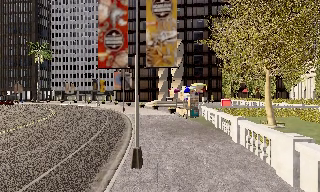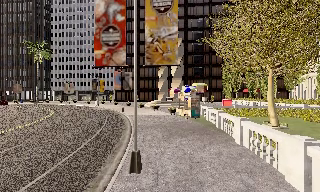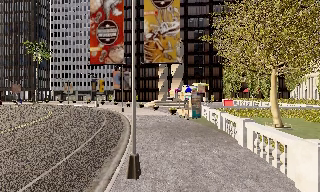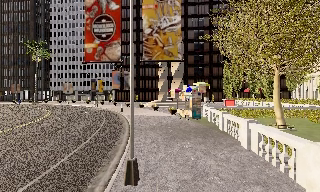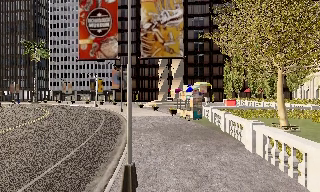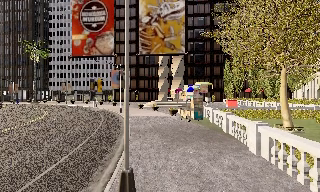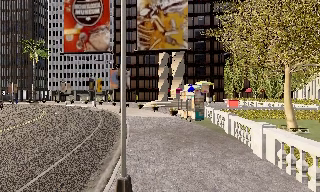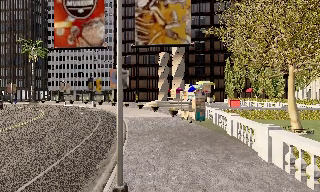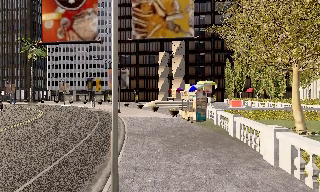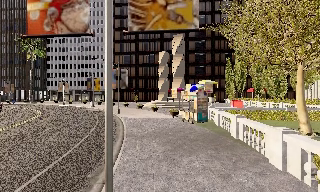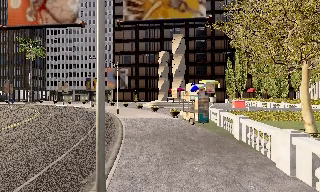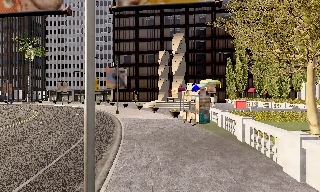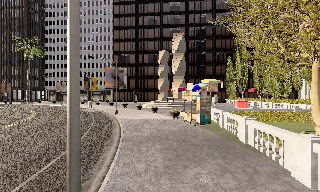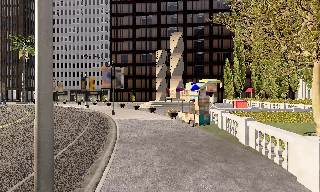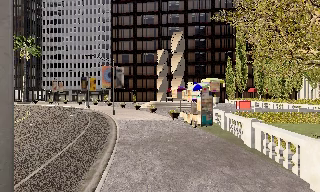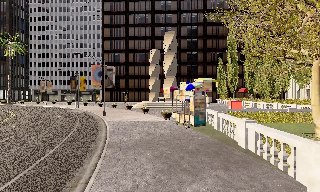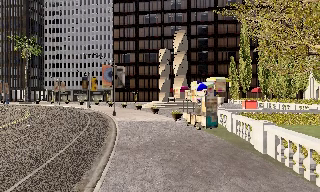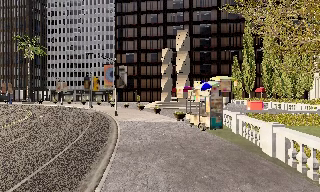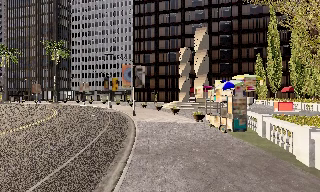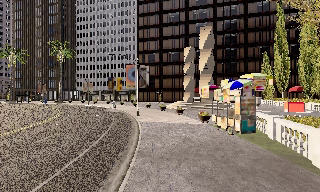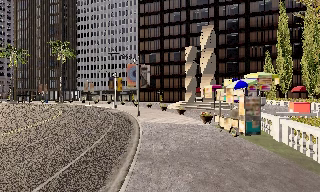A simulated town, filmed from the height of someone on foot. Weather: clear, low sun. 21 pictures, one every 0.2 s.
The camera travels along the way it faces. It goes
forward.
0.0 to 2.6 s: The camera travels forward, about 4.5 m, so what stands in front looms larger.
2.6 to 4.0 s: The scene slides to the right, as the camera pans about 10 degrees to its left. It travels forward, about 2.5 m, so what stands in front looms larger.
The film runs forward here.
